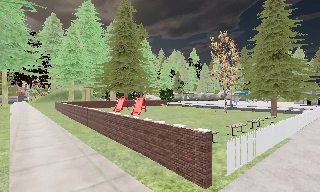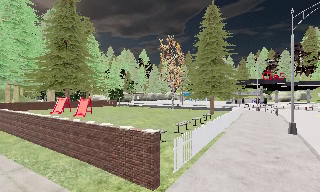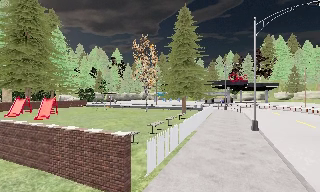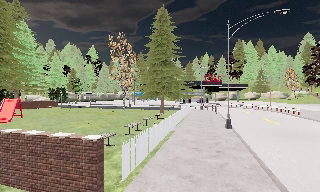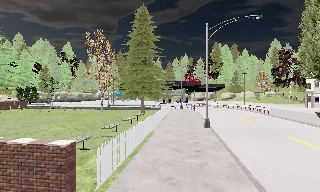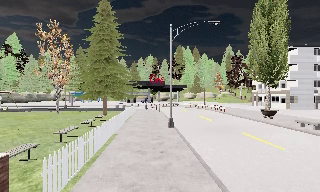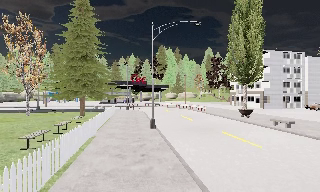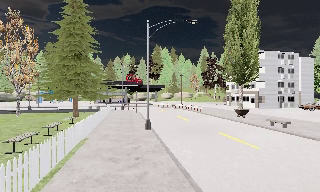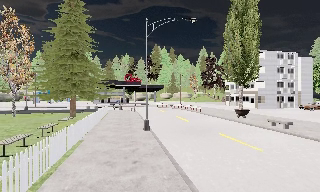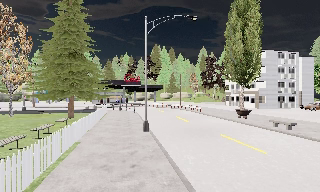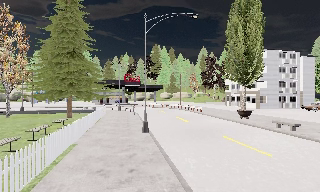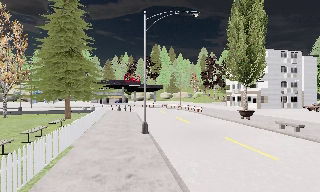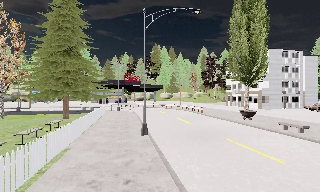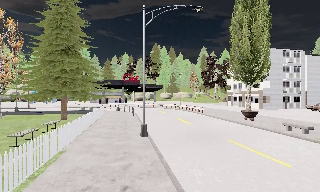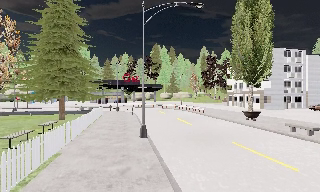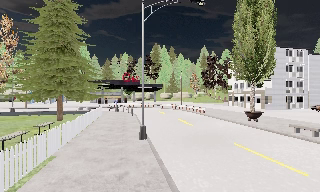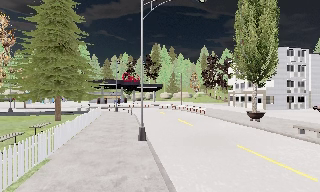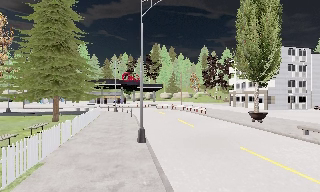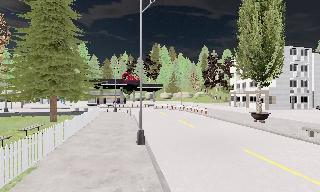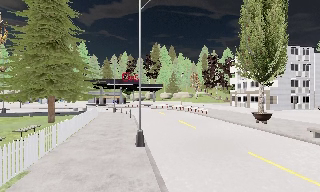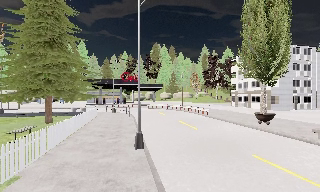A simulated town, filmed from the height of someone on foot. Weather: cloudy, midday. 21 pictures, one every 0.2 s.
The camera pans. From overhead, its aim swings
clockwise.
The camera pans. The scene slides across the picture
to the left.
0.0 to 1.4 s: The camera swings to its right by about 60 degrees, and the scene slides to the left. It travels forward, about 1.5 m.
1.4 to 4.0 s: The camera travels forward, about 4 m, so what stands in front looms larger.
The film runs forward here.
